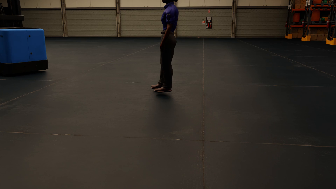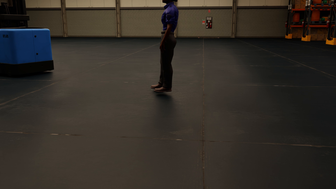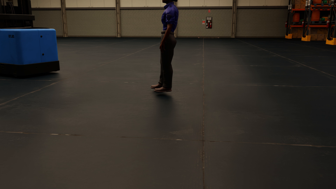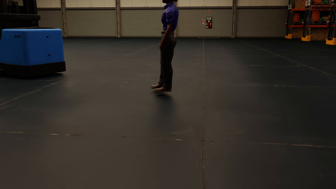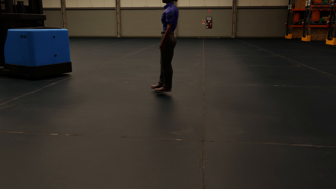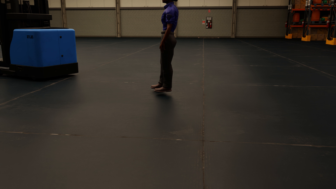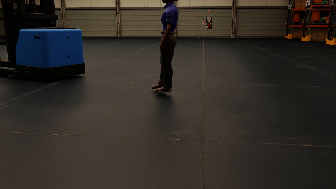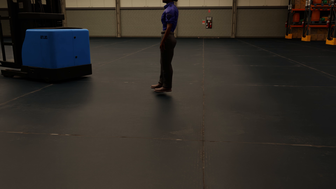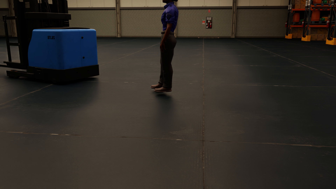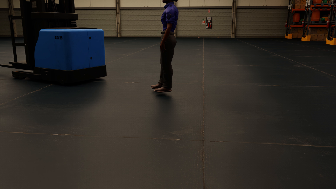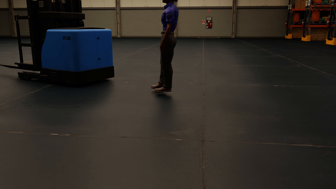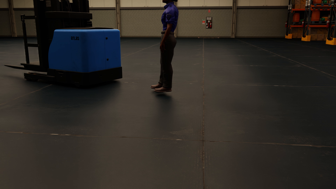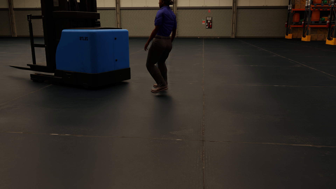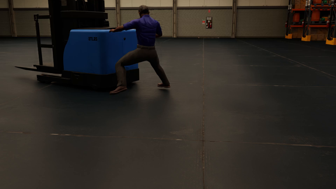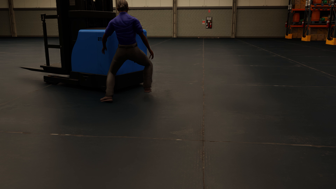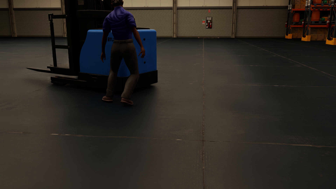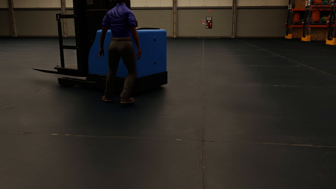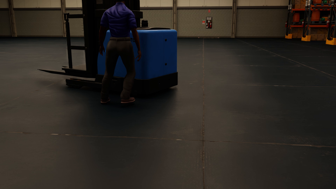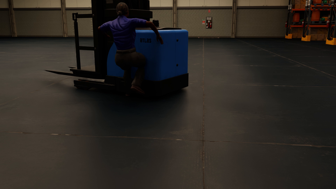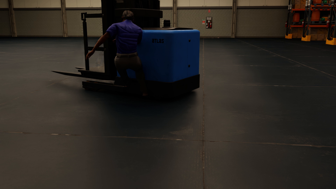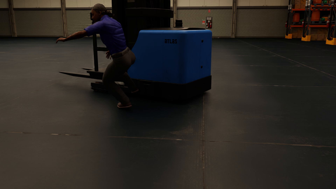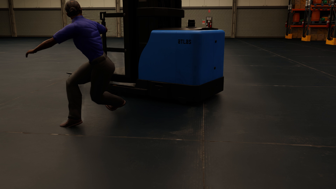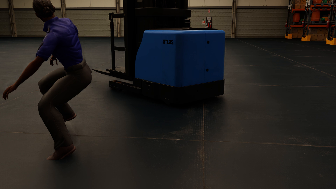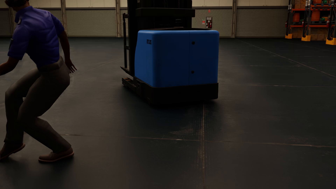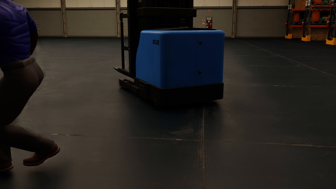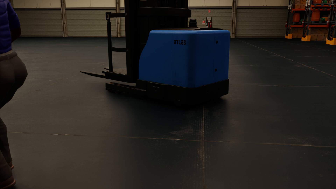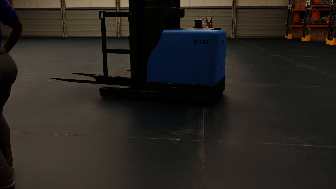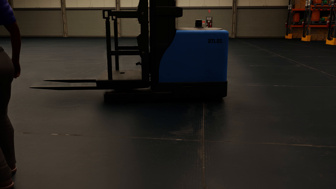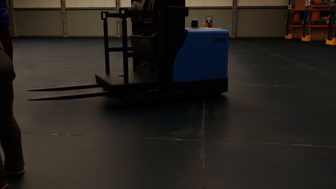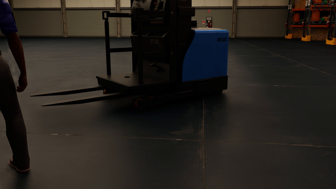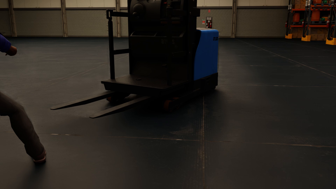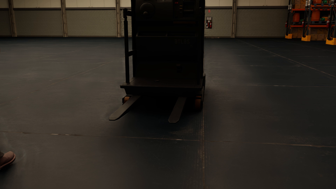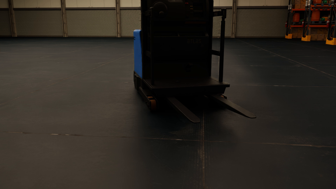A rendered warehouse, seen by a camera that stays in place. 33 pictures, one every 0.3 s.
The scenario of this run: Near miss between a forklift and a person.
